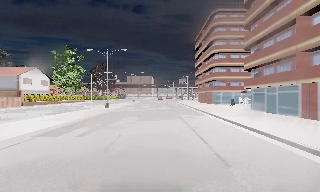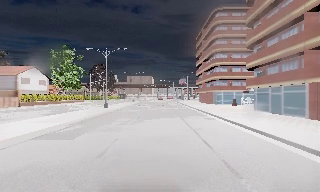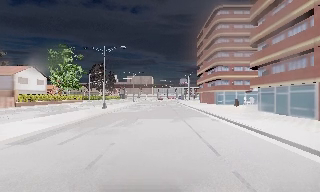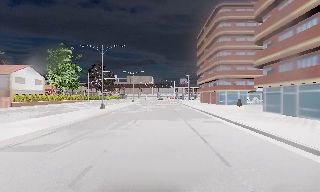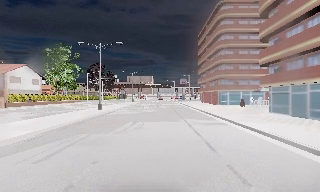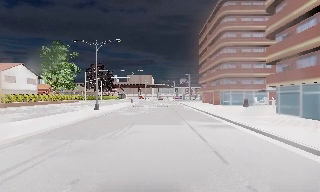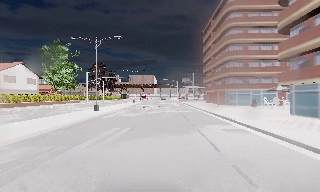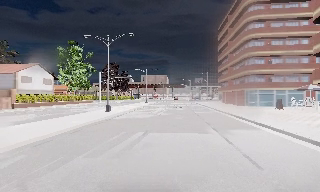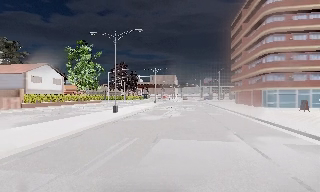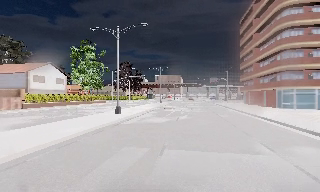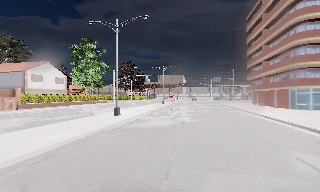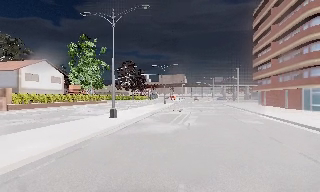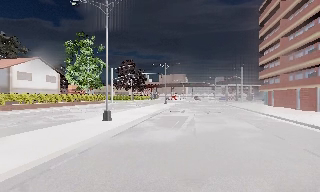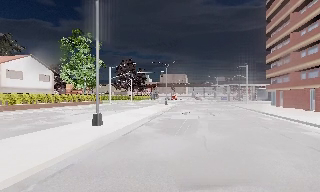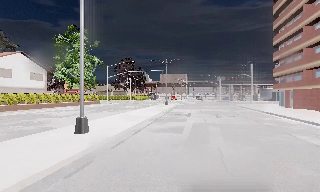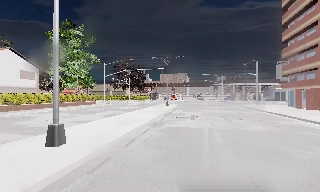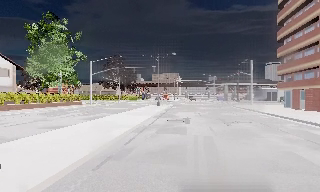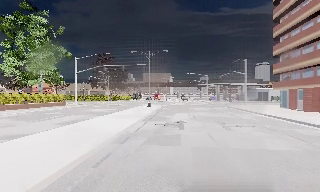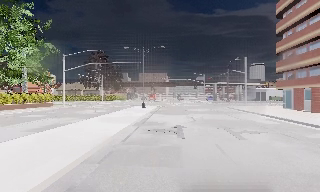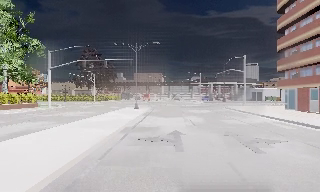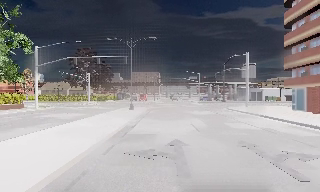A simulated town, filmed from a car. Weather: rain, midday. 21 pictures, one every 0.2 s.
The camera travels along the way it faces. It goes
forward.
0.0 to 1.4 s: The camera travels forward, about 6 m, so what stands in front looms larger. It gains speed.
1.4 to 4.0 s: The camera travels forward, about 20 m, so what stands in front looms larger.
The film runs forward here.
